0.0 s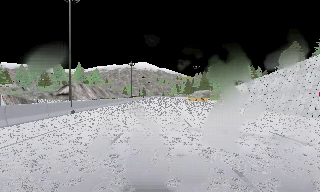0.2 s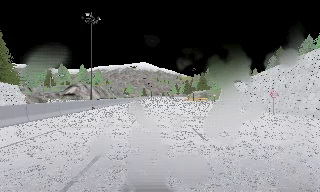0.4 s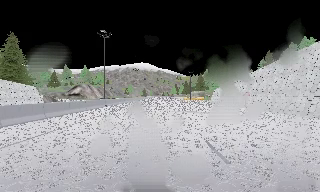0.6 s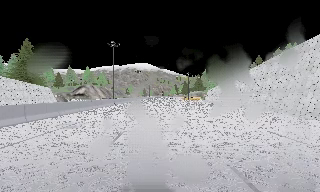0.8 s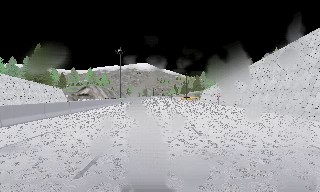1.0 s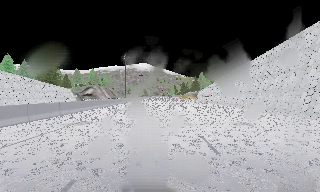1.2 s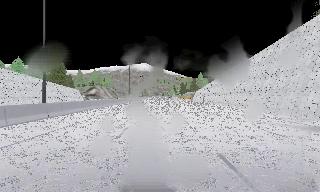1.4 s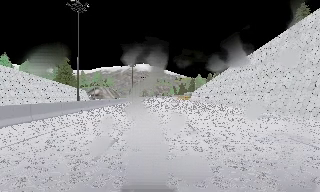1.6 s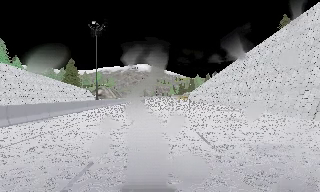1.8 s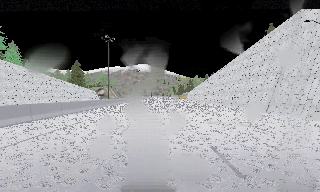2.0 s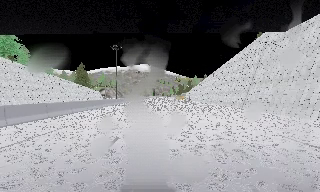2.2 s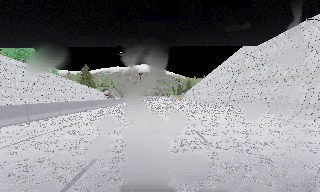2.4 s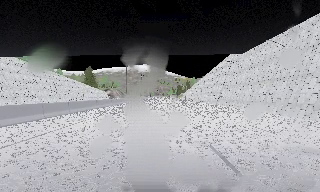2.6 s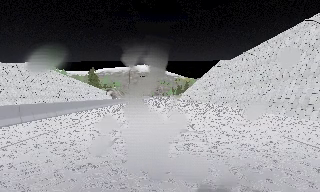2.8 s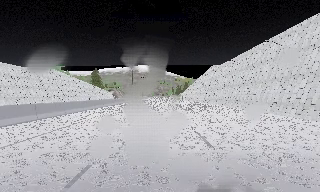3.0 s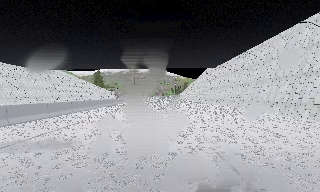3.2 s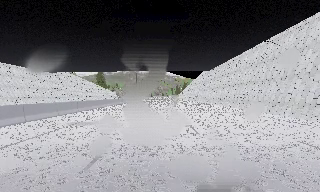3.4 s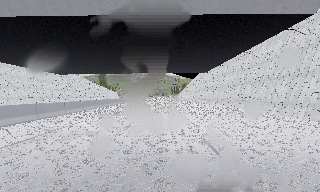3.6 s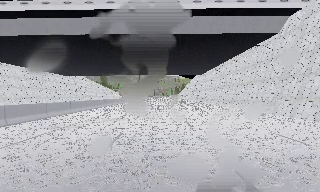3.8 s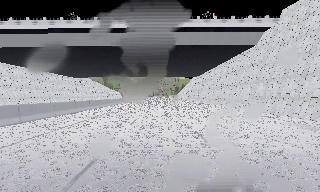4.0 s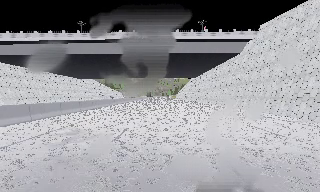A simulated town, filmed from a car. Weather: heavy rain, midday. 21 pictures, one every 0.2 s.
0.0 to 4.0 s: The camera travels backward, about 95 m, so what stands in front gets smaller.
The film runs backward here.
